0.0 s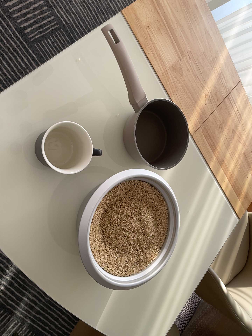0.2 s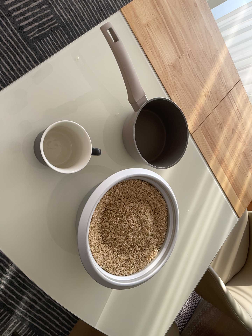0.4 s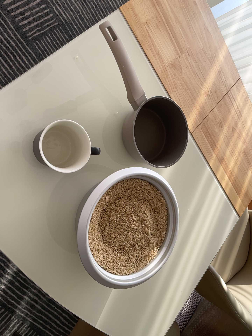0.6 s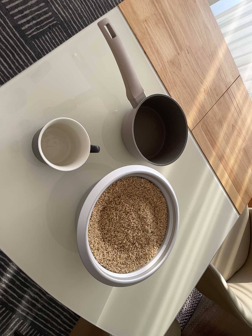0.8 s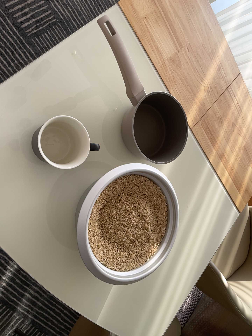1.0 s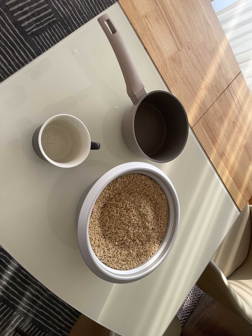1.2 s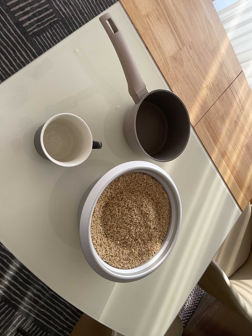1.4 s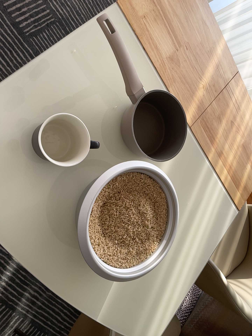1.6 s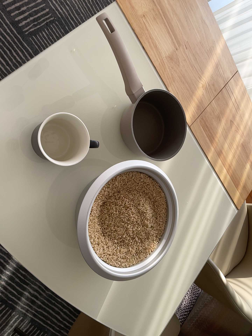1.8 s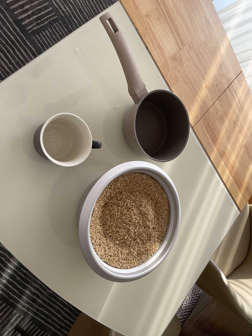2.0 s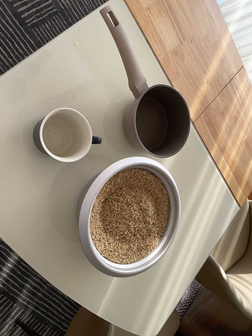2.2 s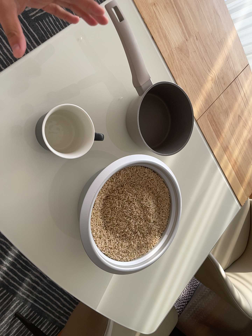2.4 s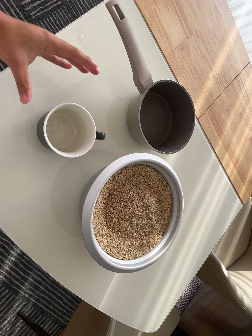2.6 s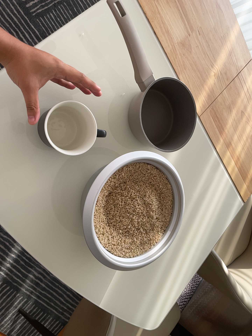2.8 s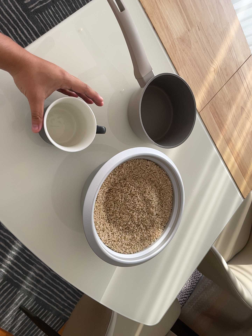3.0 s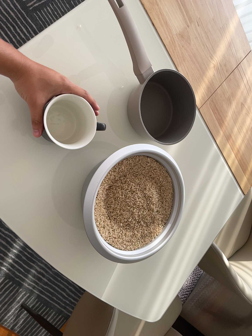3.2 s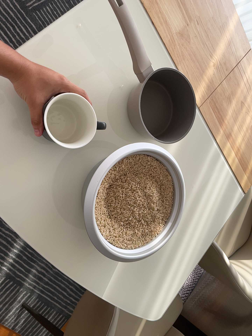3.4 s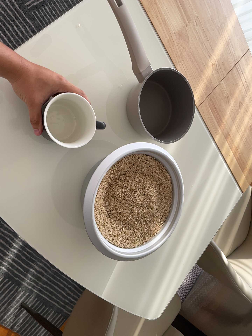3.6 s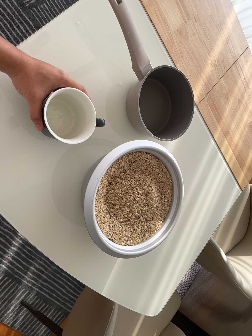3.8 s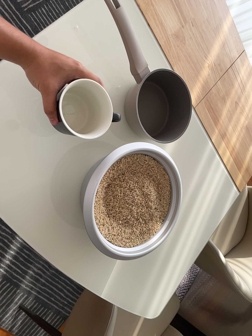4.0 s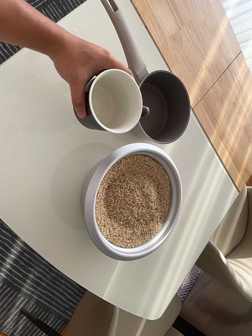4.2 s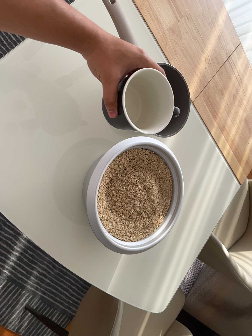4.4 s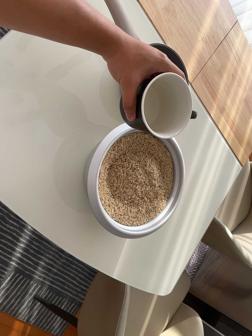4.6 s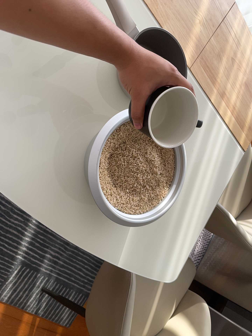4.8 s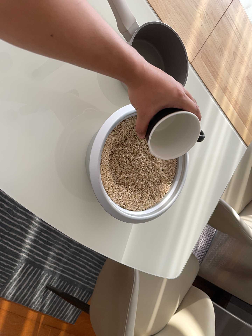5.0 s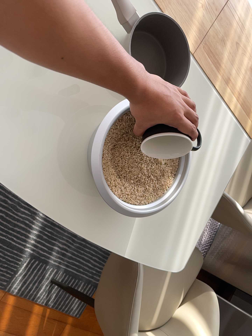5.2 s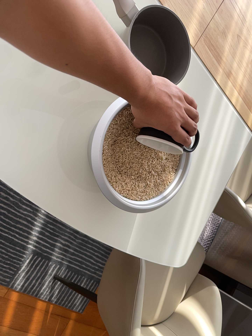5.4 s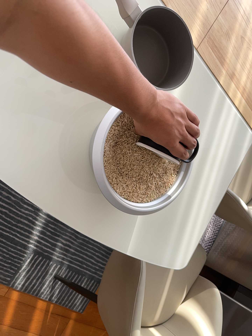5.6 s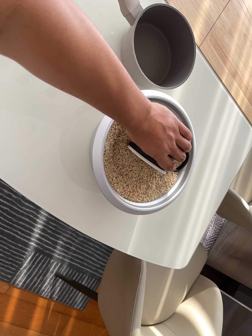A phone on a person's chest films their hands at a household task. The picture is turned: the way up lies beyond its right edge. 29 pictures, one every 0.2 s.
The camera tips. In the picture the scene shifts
upward.
0.0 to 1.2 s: The camera keeps its place and its aim.
1.2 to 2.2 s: The camera shifts only a little, or ends up much as it began.
2.2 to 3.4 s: The camera keeps its place and its aim.
3.4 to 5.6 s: The camera rolls about its line of sight by about 10 degrees, and the scene rotates counterclockwise.
The film runs forward here.
